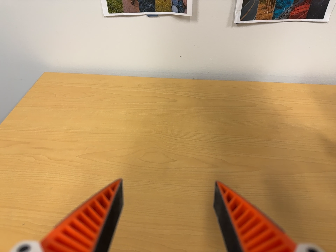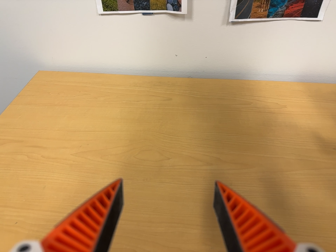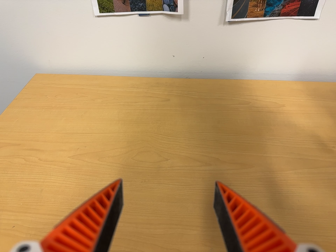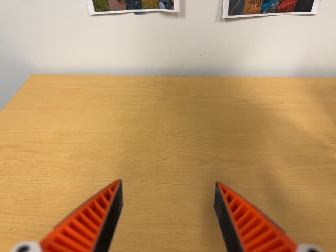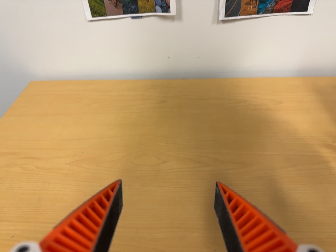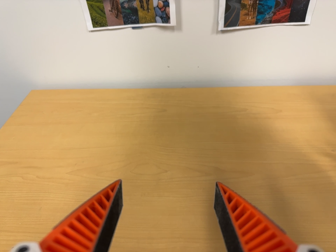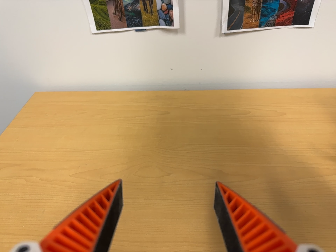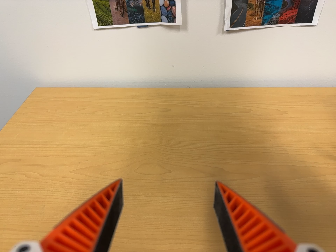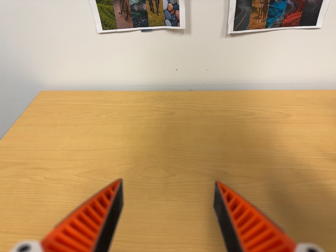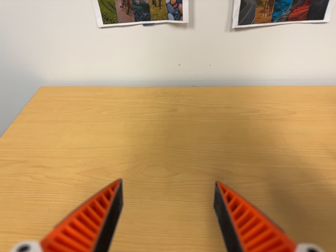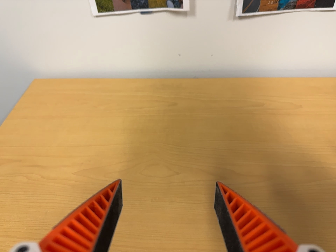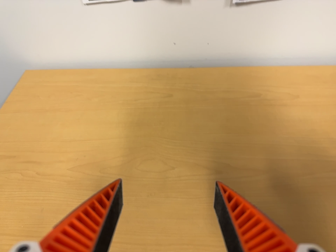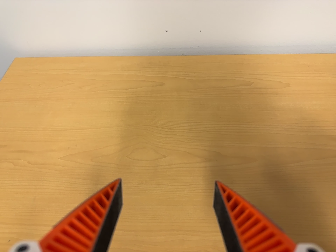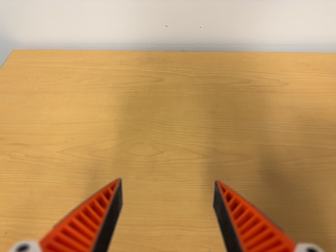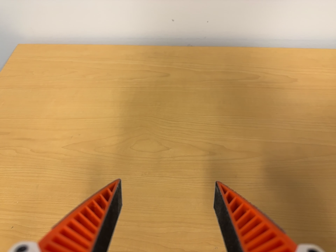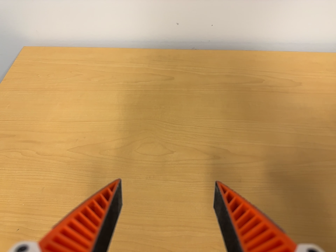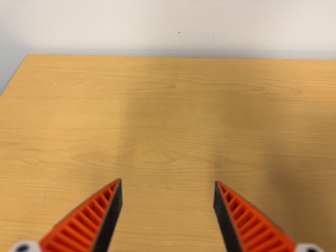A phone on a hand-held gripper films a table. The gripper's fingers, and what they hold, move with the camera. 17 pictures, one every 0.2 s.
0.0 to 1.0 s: The camera shifts only a little, or ends up much as it began.
1.0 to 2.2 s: The camera travels toward the top of its view and forward, about 7 cm. Its aim tips toward the bottom of its view by about 10 degrees.
2.2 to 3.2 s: The camera shifts only a little, or ends up much as it began.
The film runs backward here.
